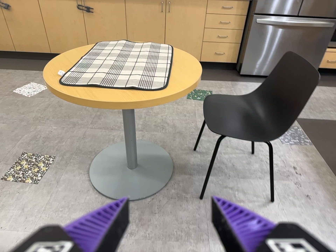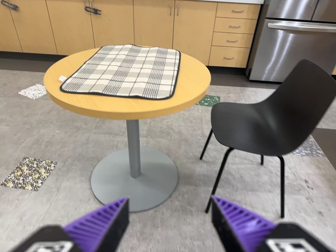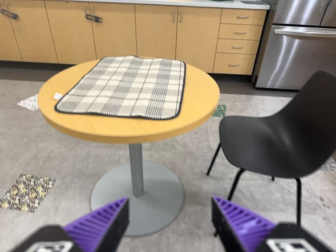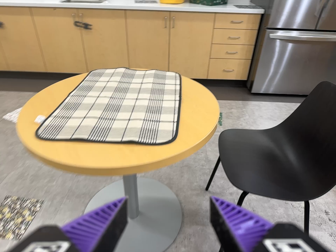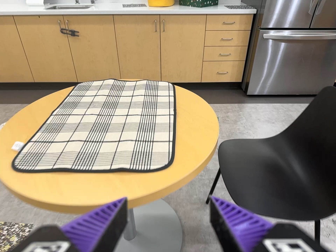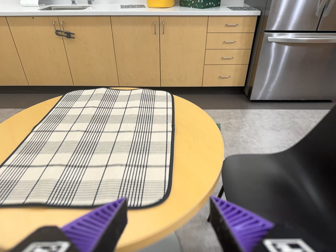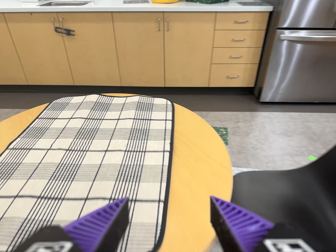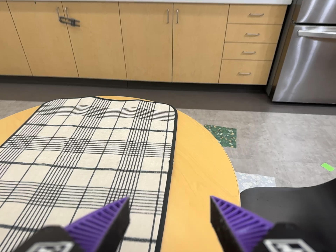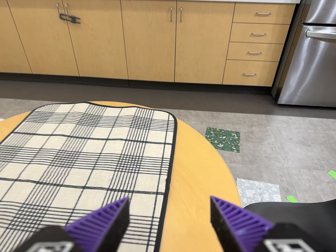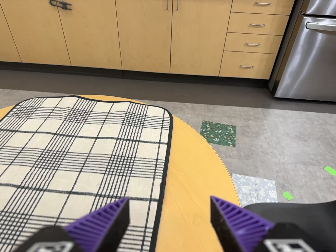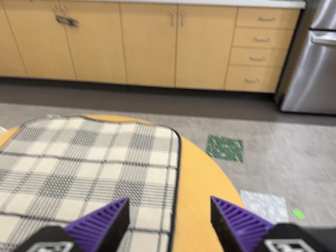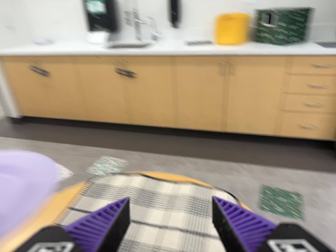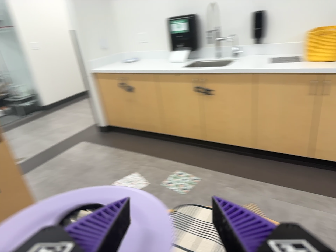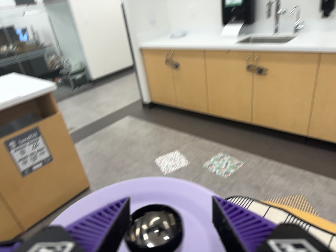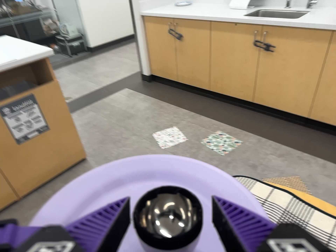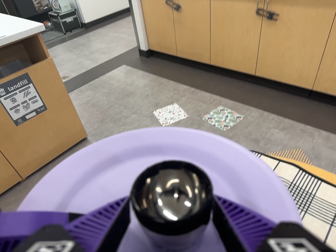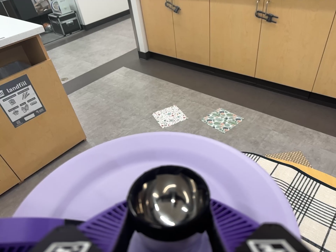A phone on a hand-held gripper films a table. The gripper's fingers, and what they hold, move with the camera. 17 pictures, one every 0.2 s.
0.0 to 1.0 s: The camera travels forward and toward the top of its view, about 50 cm, so what stands in front looms larger.
1.0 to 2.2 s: The camera swings to its left by about 15 degrees, and the scene slides to the right. It travels forward and toward the top of its view, about 40 cm, so what stands in front looms larger.
2.2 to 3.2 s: The camera swings to its left by about 25 degrees, and the scene slides to the right. It travels forward, to its left and toward the top of its view, about 20 cm, so what stands in front looms larger. Its aim tips toward the bottom of its view by about 15 degrees. It rolls about its line of sight by about 10 degrees, and the scene rotates clockwise.
The film runs forward here.
